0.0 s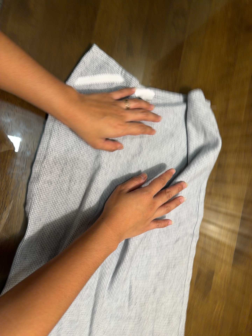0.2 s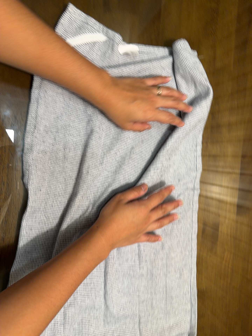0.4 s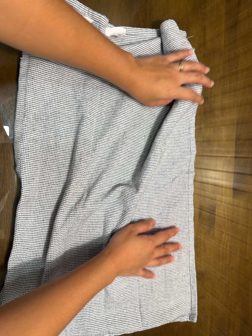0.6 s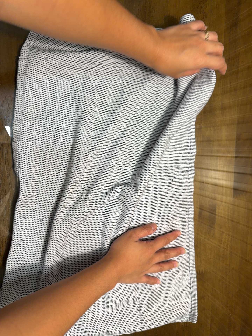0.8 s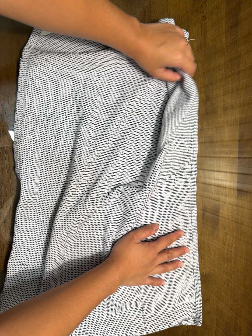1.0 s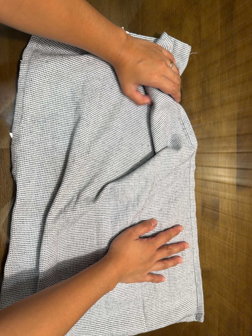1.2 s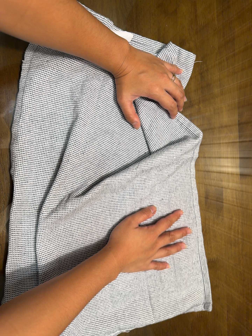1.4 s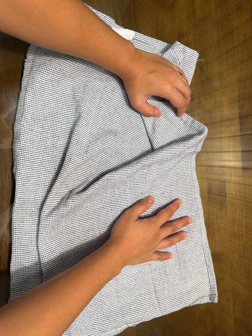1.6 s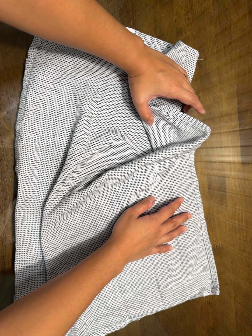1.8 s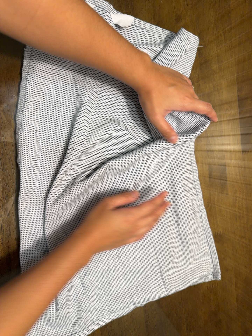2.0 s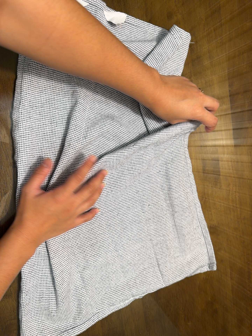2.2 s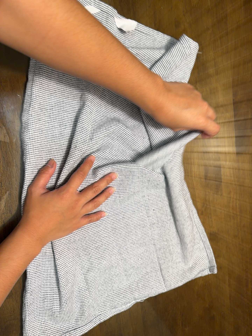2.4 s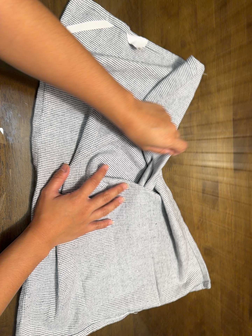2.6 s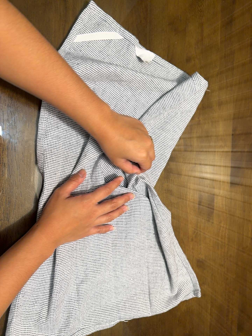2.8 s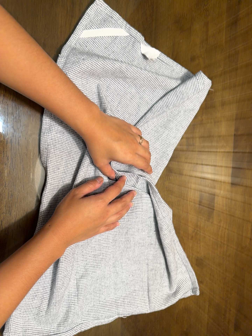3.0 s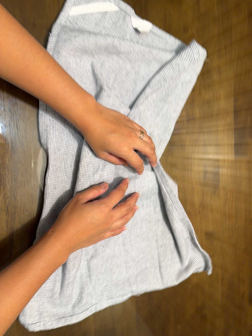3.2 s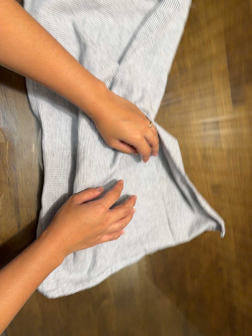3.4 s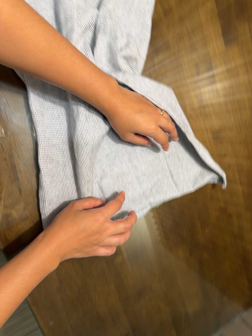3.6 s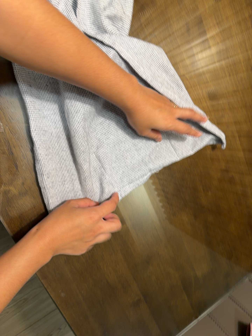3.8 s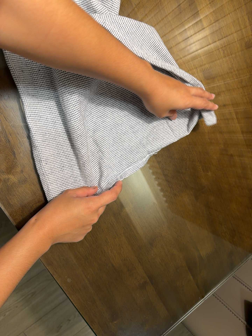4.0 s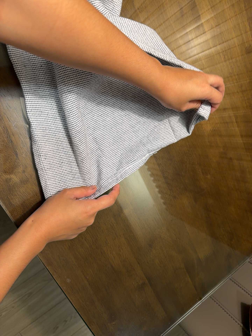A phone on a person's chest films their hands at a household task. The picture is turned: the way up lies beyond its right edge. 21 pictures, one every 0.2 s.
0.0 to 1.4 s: The camera travels toward the bottom of its view, about 9 cm, so close, fixed things drift upward. It rolls about its line of sight by about 15 degrees, and the scene rotates counterclockwise.
1.4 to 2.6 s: The camera shifts only a little, or ends up much as it began.
2.6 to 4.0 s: The camera travels toward the bottom of its view, about 16 cm, so close, fixed things drift upward. Its aim tips toward the bottom of its view by about 15 degrees, and the scene shifts upward. It rolls about its line of sight by about 25 degrees, and the scene rotates counterclockwise.
The film runs backward here.
